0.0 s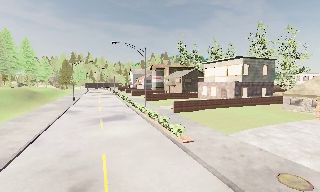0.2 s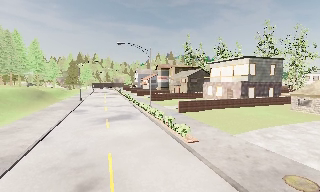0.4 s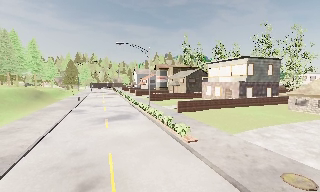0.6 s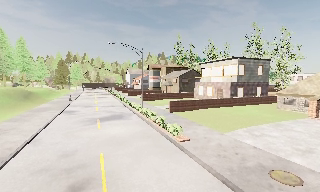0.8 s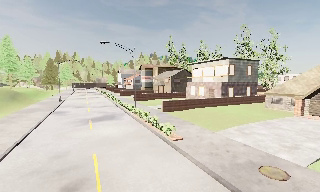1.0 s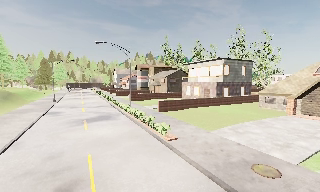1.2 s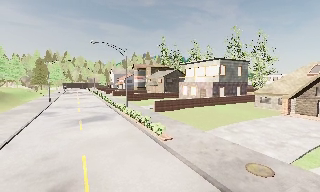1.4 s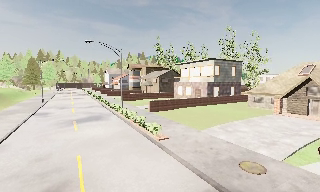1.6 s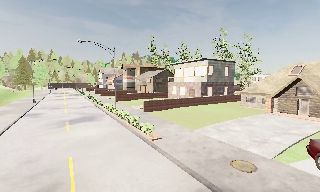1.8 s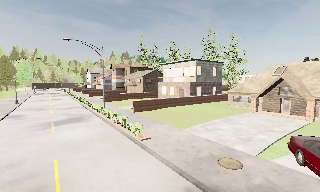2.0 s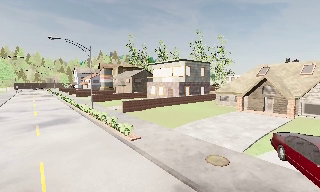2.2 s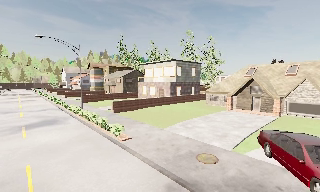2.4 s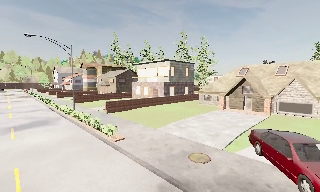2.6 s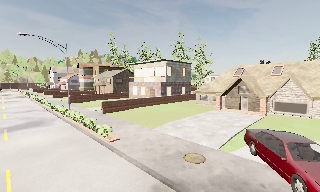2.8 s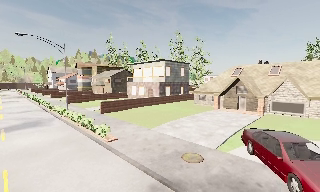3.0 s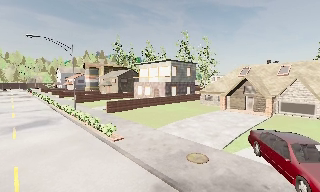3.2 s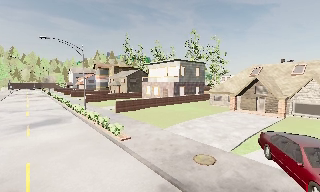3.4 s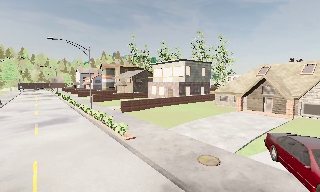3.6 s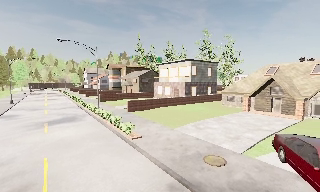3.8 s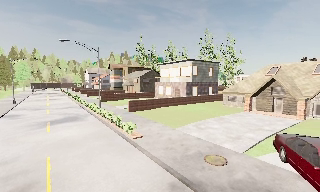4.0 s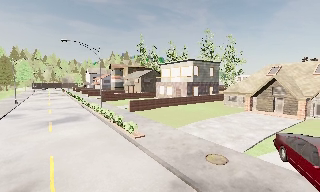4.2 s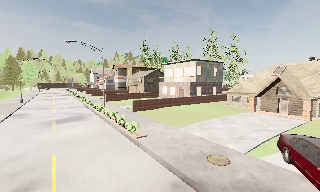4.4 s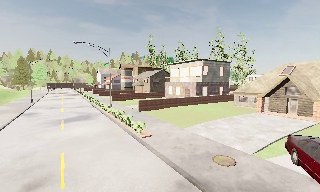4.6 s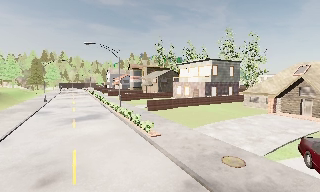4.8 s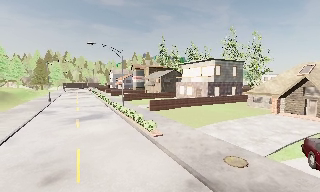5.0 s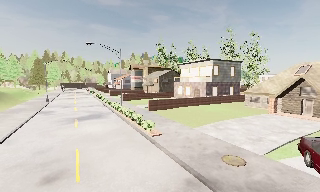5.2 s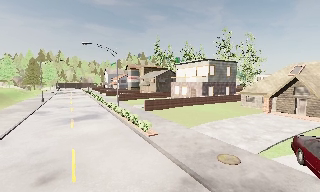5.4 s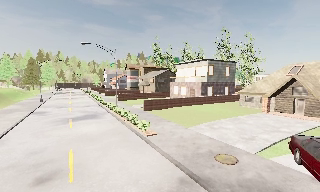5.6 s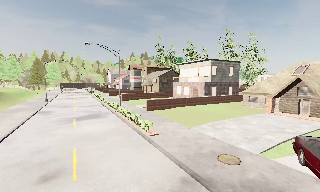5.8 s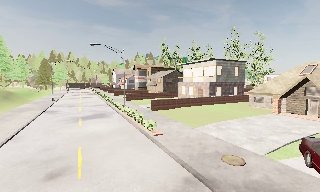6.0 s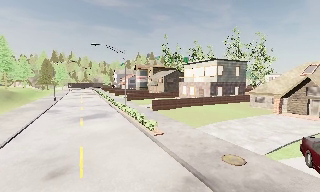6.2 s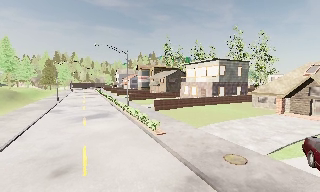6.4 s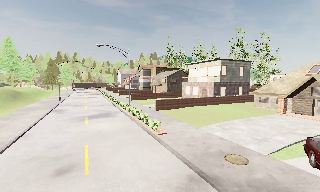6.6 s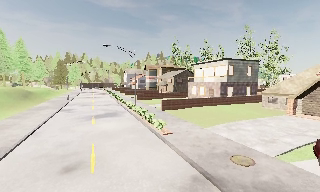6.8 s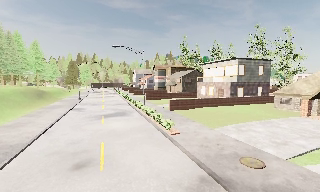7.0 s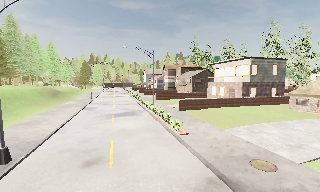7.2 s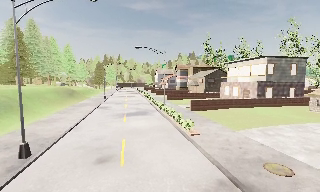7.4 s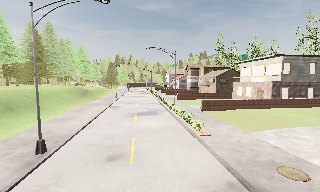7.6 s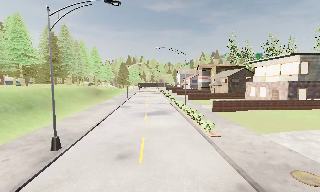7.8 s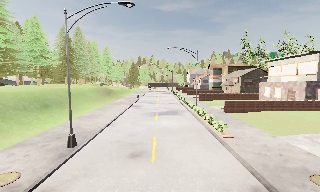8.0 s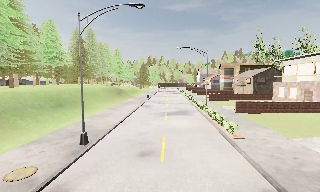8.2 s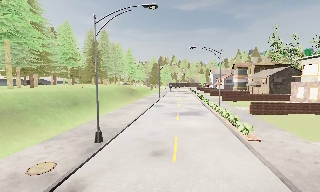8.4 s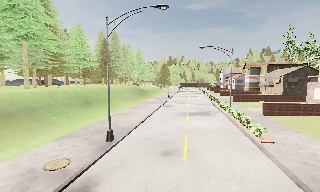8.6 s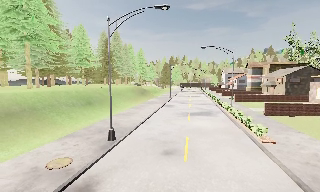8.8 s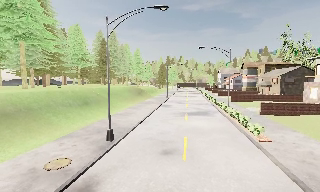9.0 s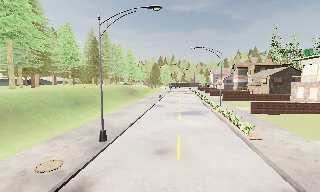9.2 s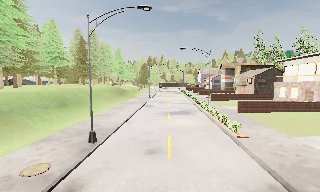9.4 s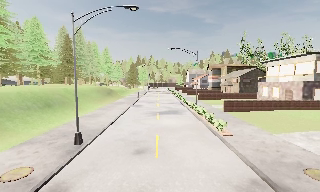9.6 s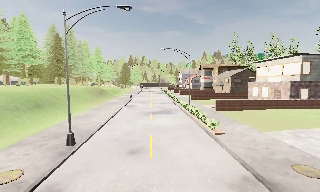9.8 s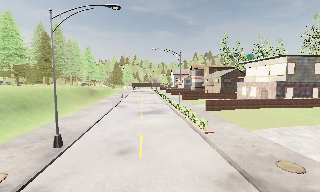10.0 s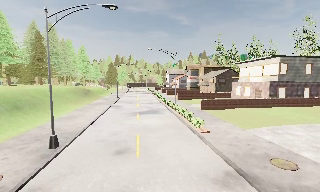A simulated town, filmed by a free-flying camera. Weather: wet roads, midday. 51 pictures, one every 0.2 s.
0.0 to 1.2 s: The camera shifts only a little, or ends up much as it began.
1.2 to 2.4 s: The camera swings to its right by about 15 degrees, and the scene slides to the left.
2.4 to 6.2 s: The camera pans to its left, which is counterclockwise from overhead, by about 20 degrees. It travels backward and to its right, about 1 m, so what stands in front gets smaller.
6.2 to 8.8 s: The camera pans to its left, which is counterclockwise from overhead, by about 35 degrees. It travels backward, about 0.5 m.
8.8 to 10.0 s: The scene slides to the left, as the camera pans about 20 degrees to its right.
The film runs backward here.
